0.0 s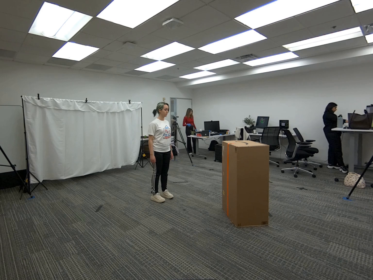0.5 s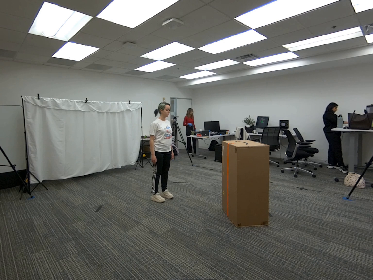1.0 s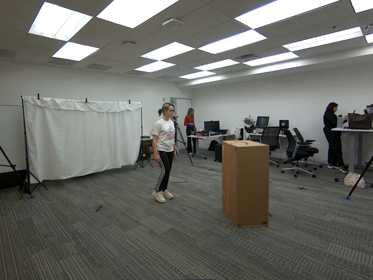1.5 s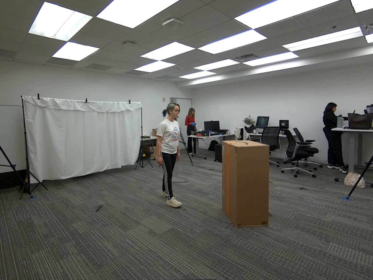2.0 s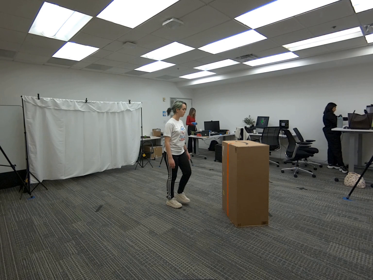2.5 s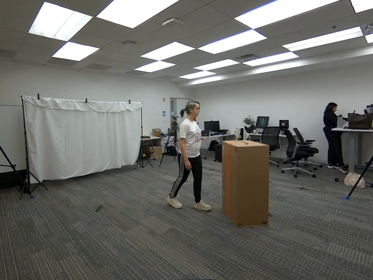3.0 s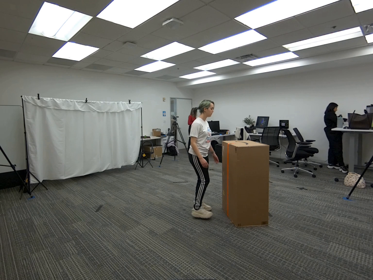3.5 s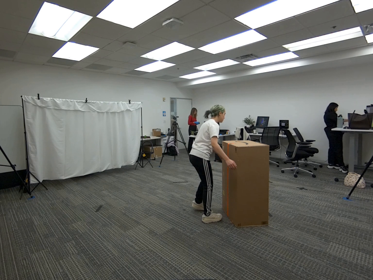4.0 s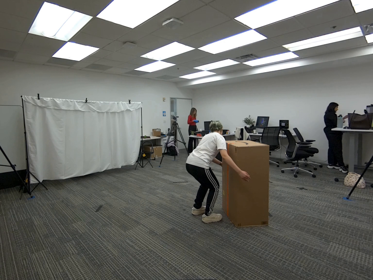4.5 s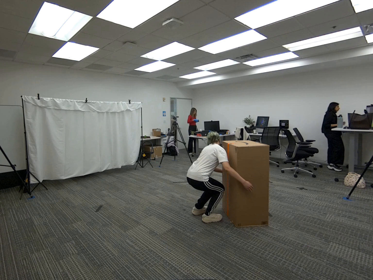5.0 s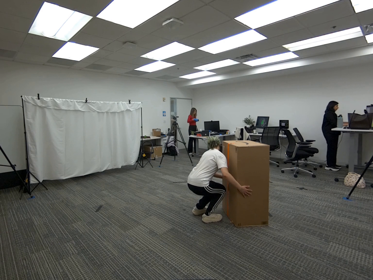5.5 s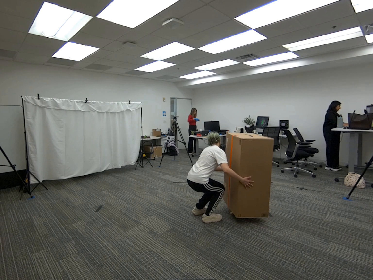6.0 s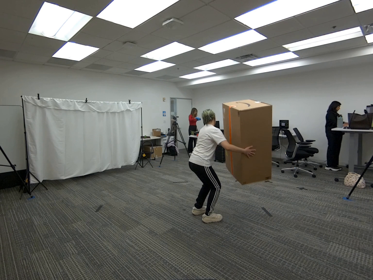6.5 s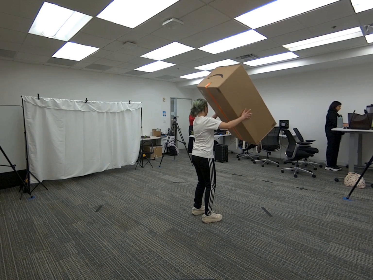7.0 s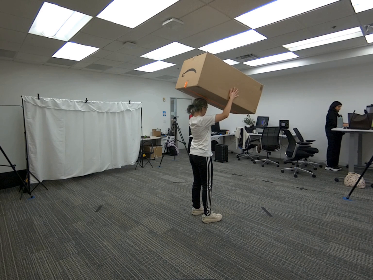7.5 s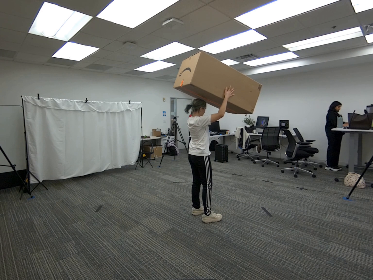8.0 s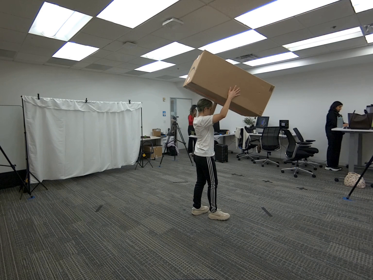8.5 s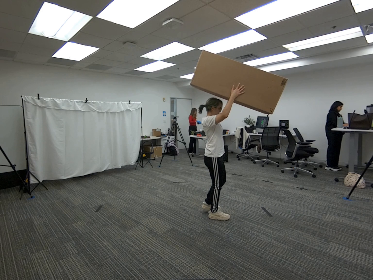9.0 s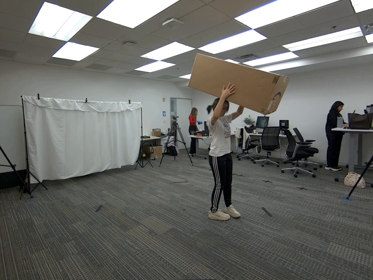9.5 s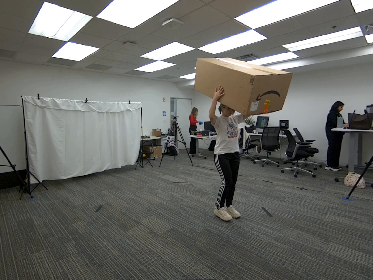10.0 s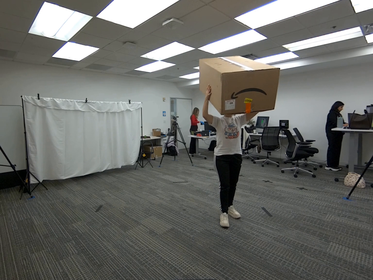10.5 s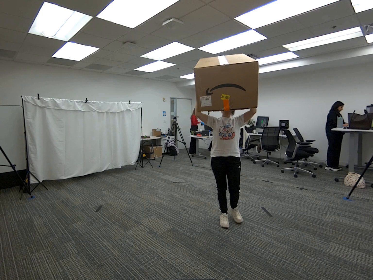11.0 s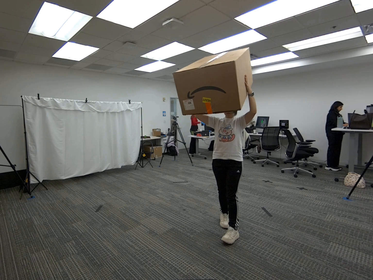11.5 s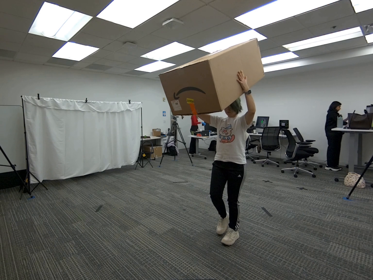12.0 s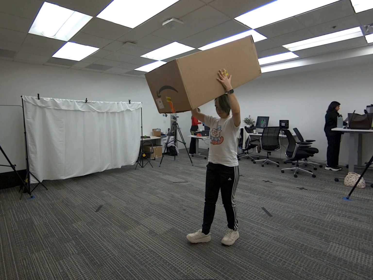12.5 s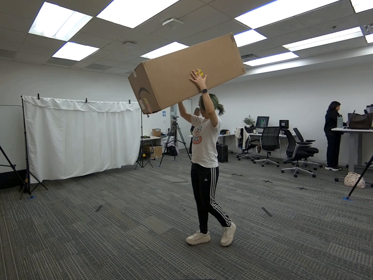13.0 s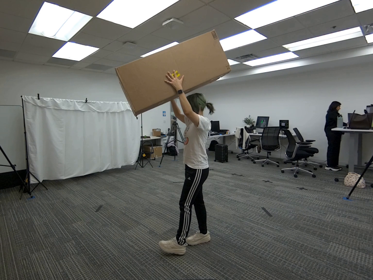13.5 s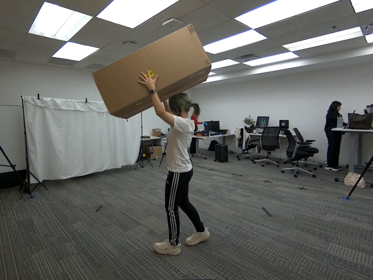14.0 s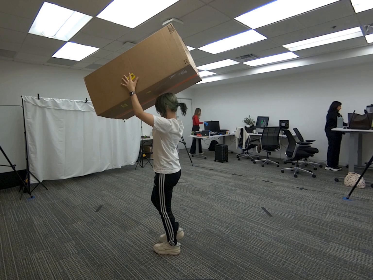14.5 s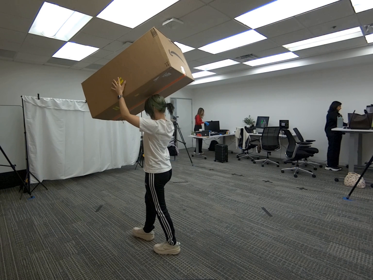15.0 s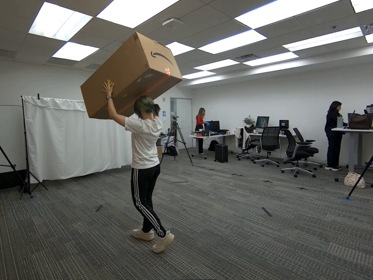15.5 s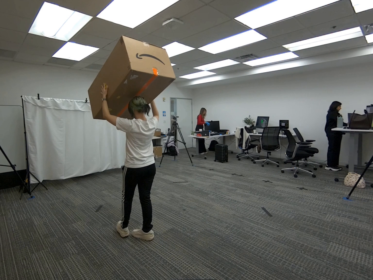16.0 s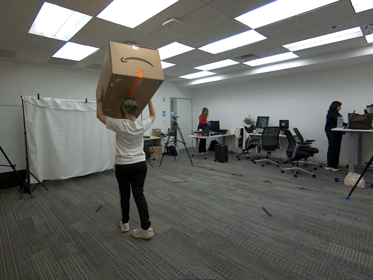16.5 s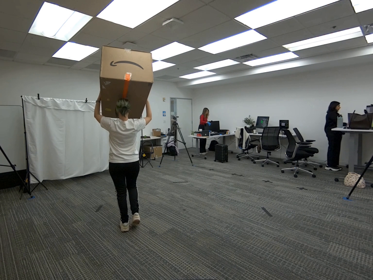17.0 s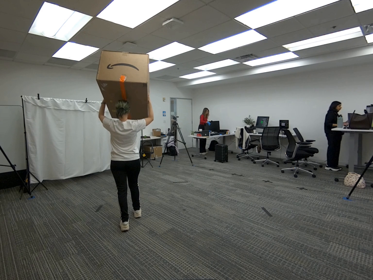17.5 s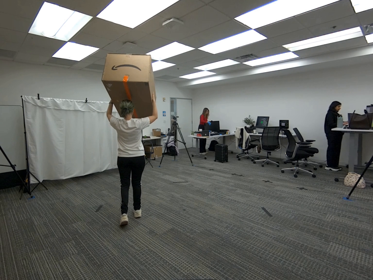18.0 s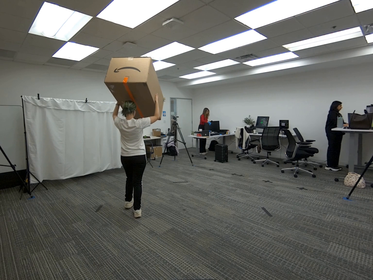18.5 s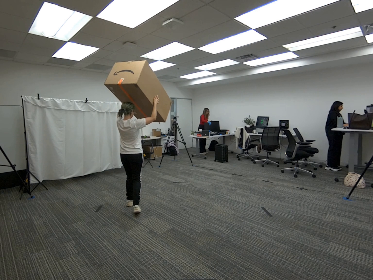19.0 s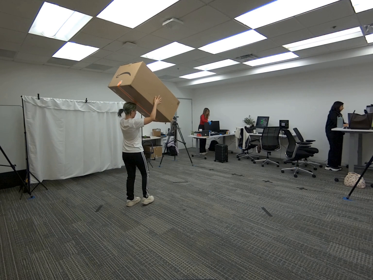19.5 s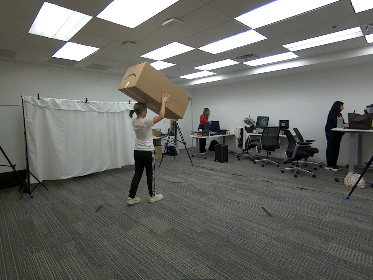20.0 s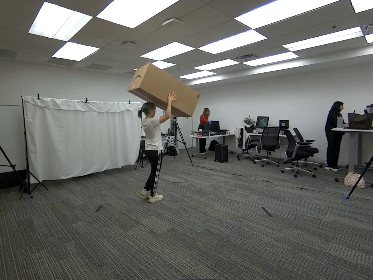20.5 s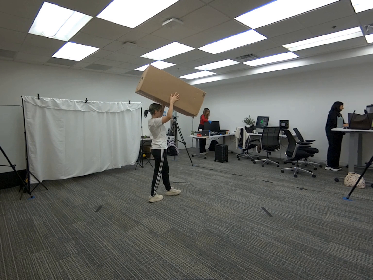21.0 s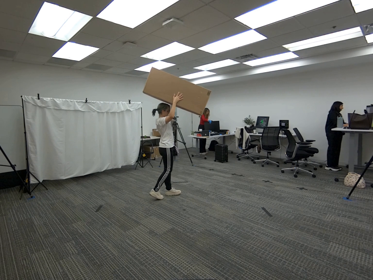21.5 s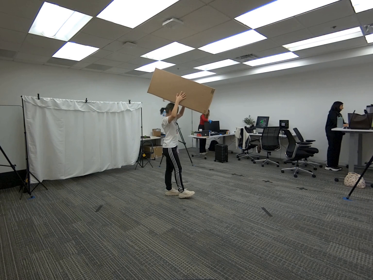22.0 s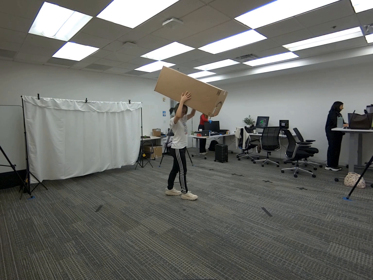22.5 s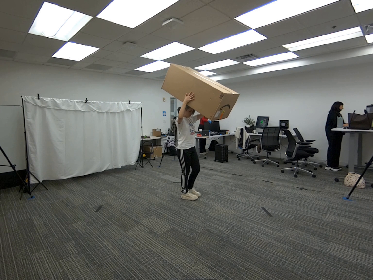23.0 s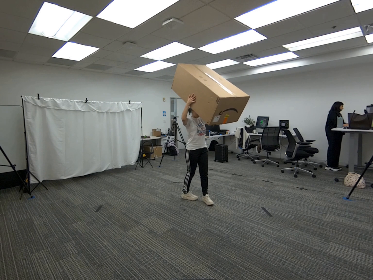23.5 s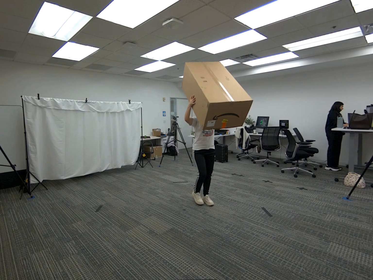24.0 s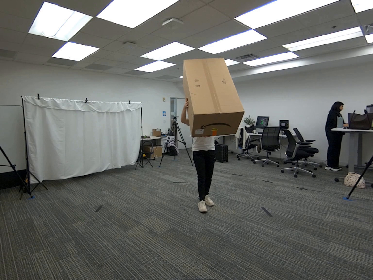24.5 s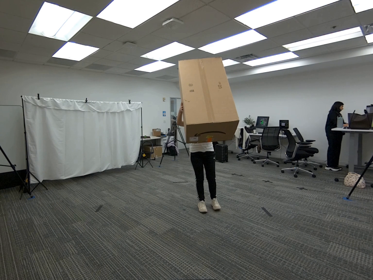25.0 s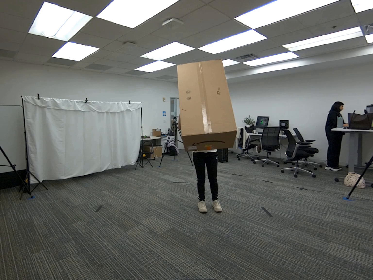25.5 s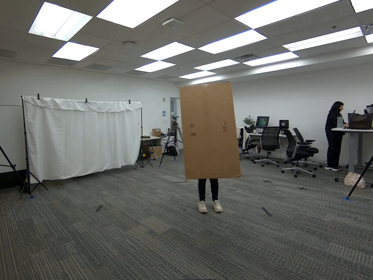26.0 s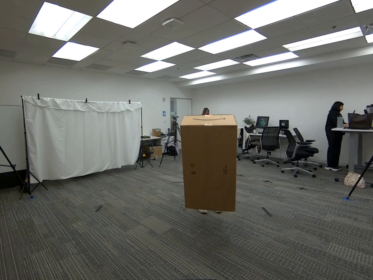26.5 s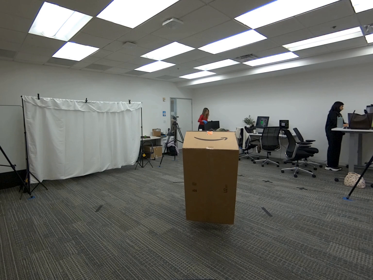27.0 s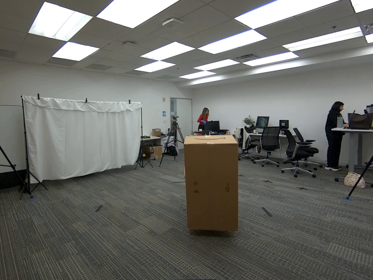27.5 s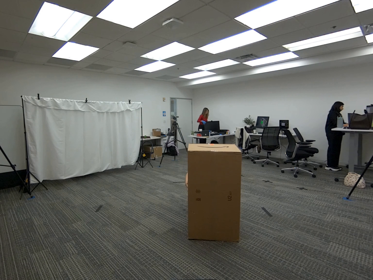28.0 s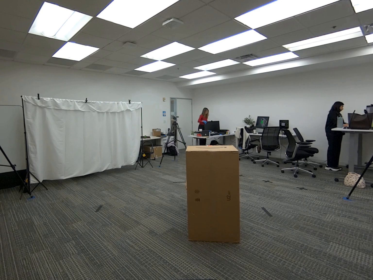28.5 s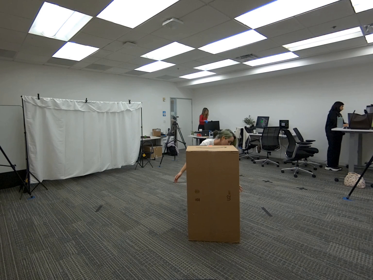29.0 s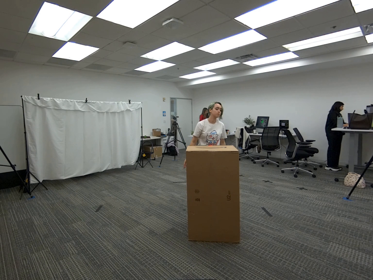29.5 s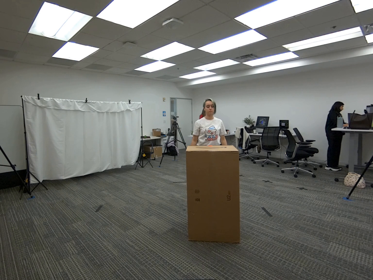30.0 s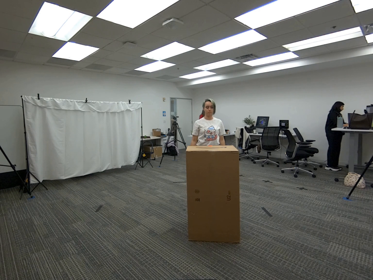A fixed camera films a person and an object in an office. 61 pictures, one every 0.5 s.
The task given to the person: Walk to the giant cardboard box on the ground and place both hands on it. Lift the box above your head and walk around while holding it overhead. Continue walking until you are finished, then lower the box and place it back on the ground.
